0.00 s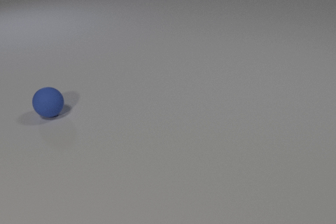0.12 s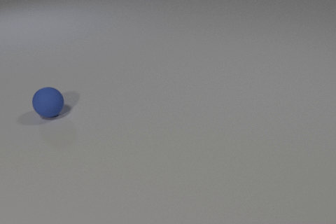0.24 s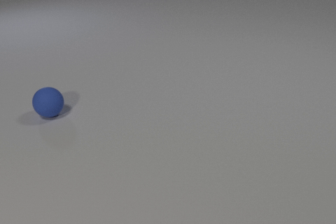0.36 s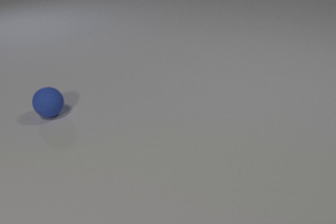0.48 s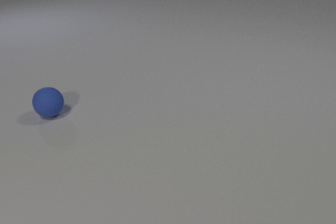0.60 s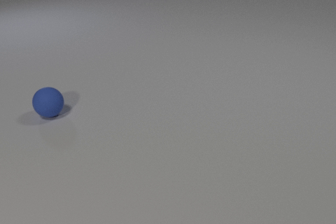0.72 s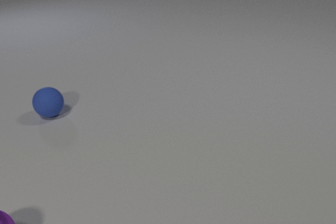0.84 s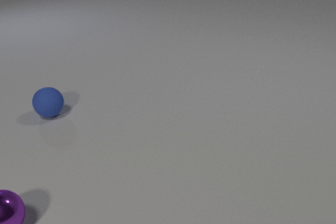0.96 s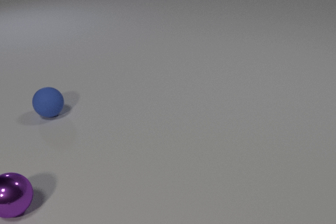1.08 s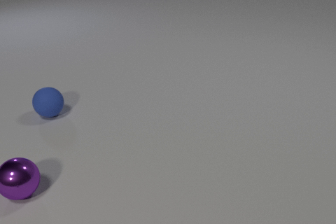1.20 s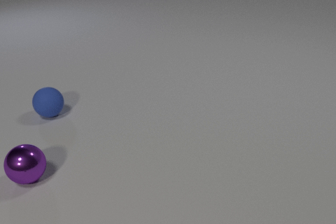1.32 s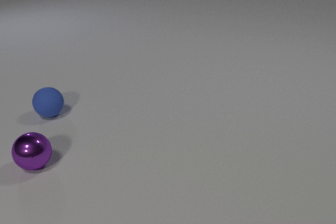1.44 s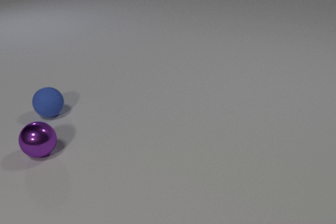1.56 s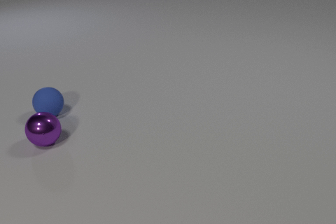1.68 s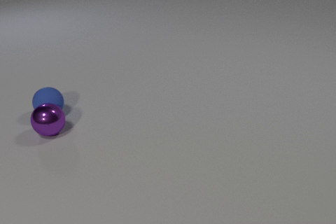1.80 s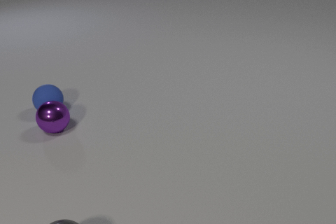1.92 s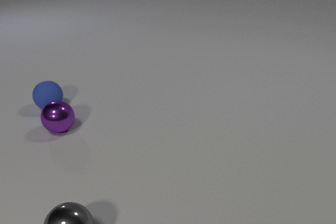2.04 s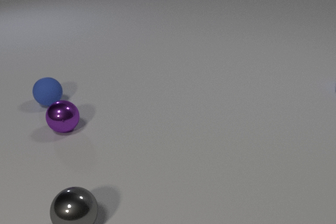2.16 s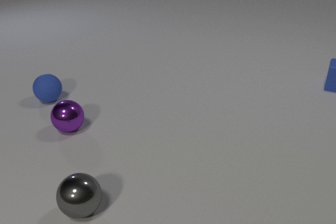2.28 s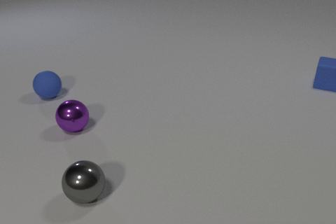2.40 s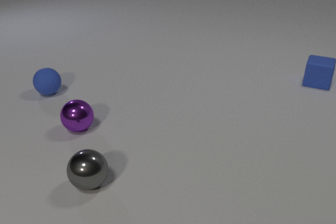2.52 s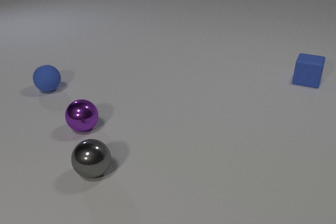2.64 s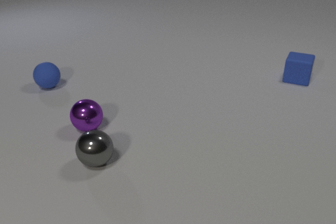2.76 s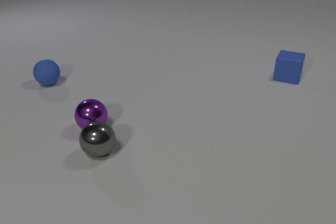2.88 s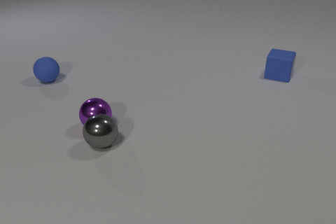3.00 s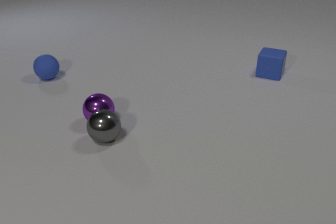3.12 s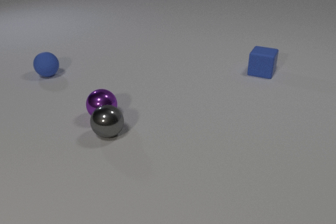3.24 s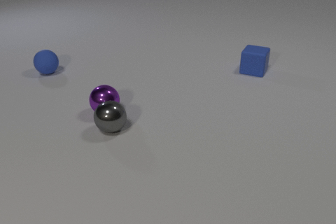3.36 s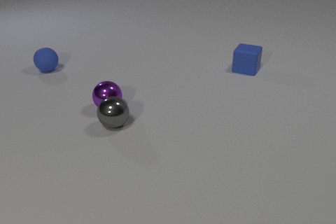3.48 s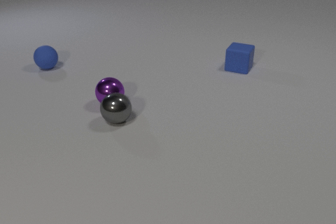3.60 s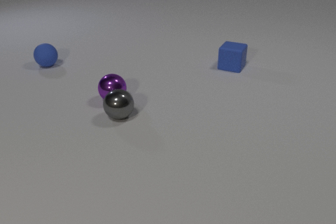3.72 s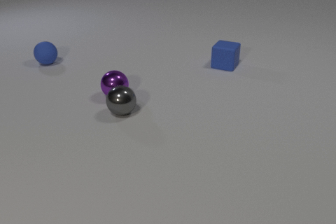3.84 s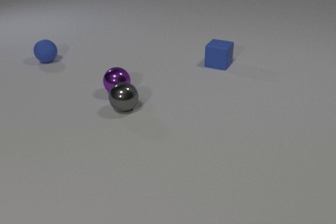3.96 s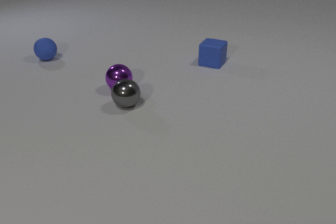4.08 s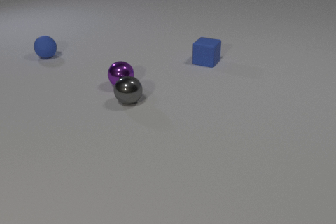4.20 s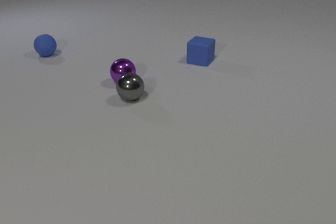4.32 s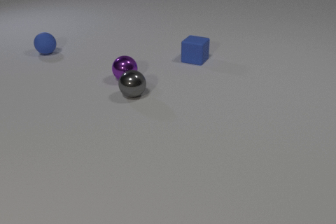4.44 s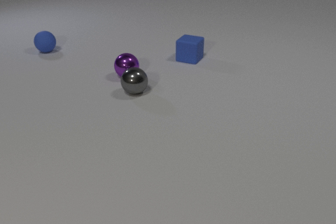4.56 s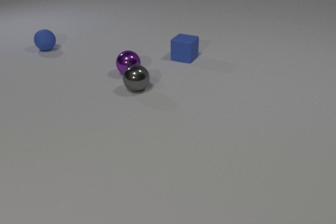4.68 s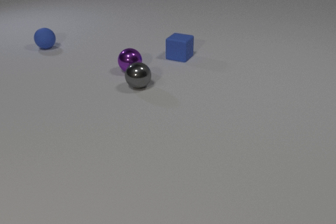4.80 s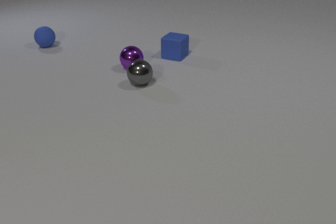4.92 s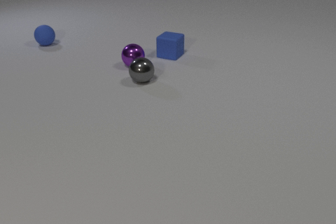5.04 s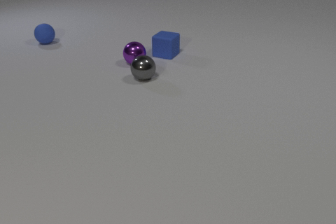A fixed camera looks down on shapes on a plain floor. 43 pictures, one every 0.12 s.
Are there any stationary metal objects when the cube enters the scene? no.
Are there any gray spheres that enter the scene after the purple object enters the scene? yes.
What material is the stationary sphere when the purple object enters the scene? rubber.
0.00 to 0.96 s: The purple metal sphere comes in at the bottom edge, rolls away from the camera and to the right.
0.96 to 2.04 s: The purple metal sphere rolls away from the camera and to the right. The blue rubber sphere rolls away from the camera. The gray metal sphere comes in at the bottom edge, rolls away from the camera. The purple metal sphere and the blue rubber sphere collide.
2.04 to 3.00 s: The purple metal sphere rolls to the right. The blue rubber sphere rolls away from the camera. The gray metal sphere rolls away from the camera. The blue rubber cube slides to the left. The purple metal sphere and the gray metal sphere collide.
3.00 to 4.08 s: The purple metal sphere rolls away from the camera. The blue rubber sphere rolls away from the camera. The gray metal sphere rolls away from the camera. The blue rubber cube slides to the left.
4.08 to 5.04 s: The purple metal sphere rolls away from the camera. The blue rubber sphere rolls away from the camera. The gray metal sphere rolls away from the camera. The blue rubber cube slides to the left and away from the camera.
